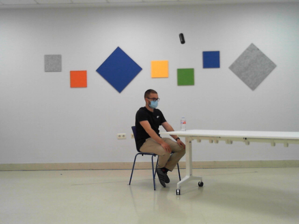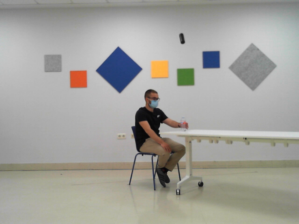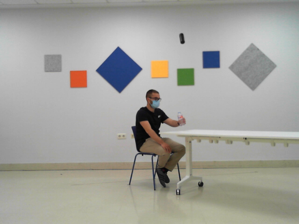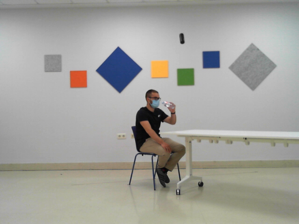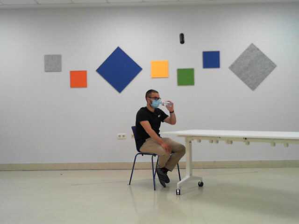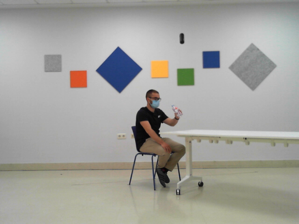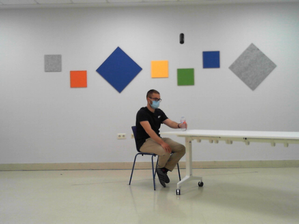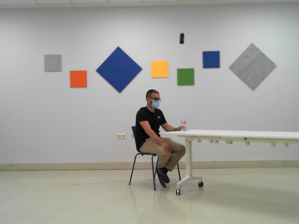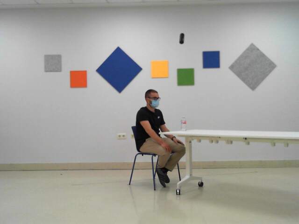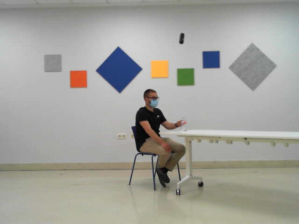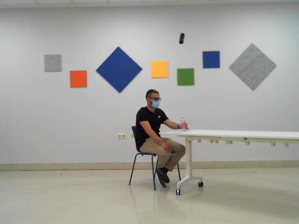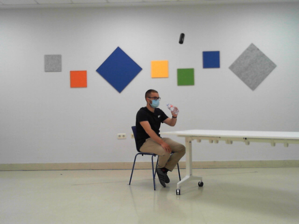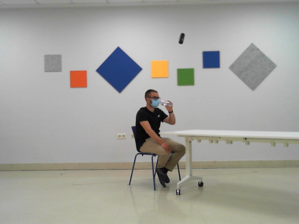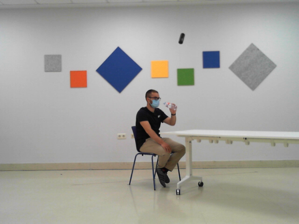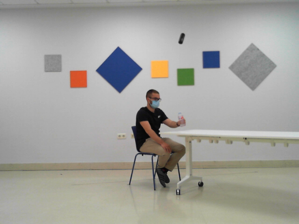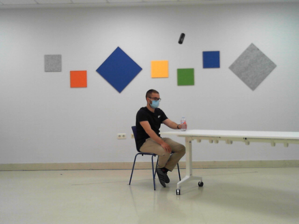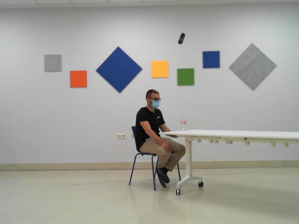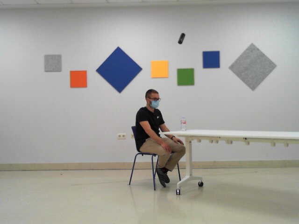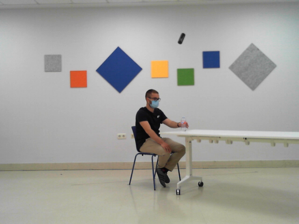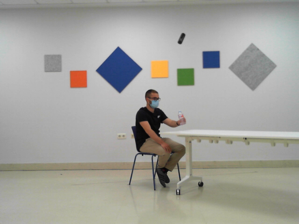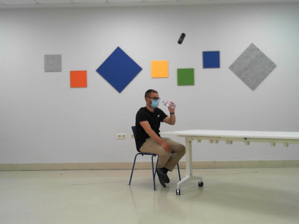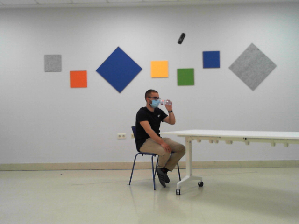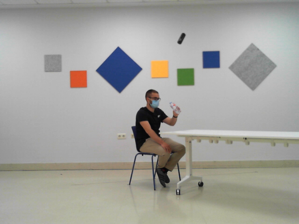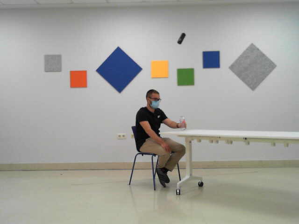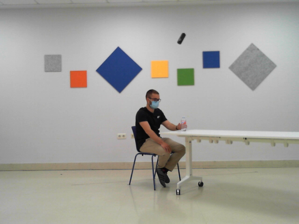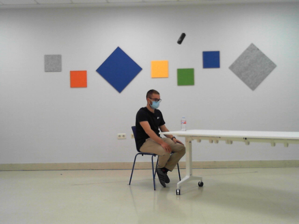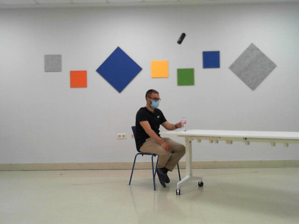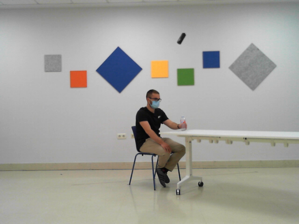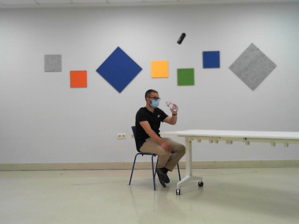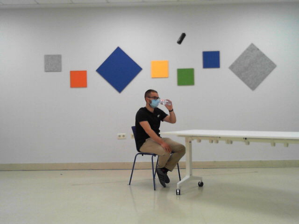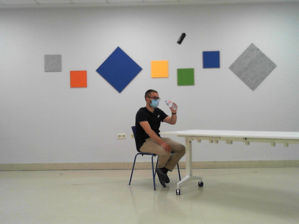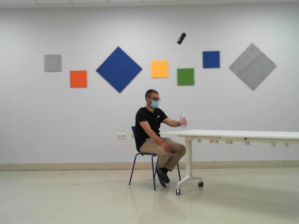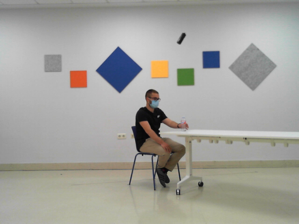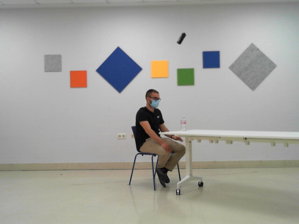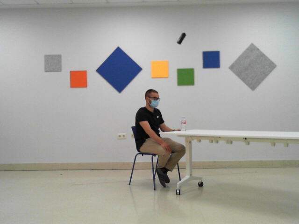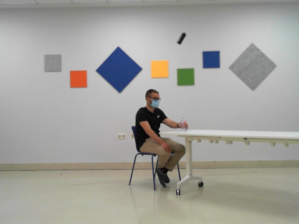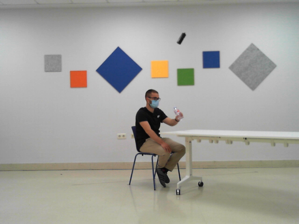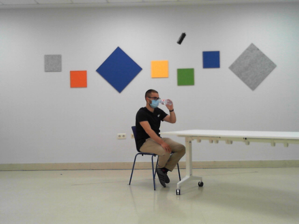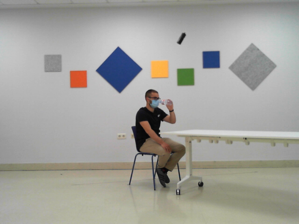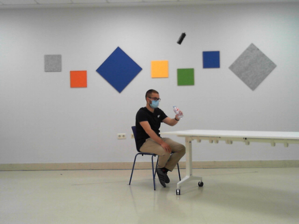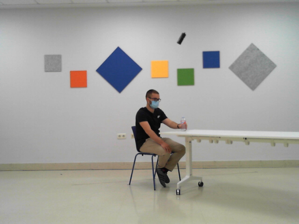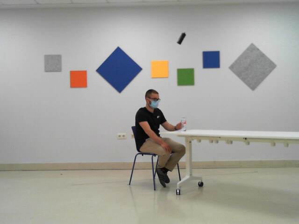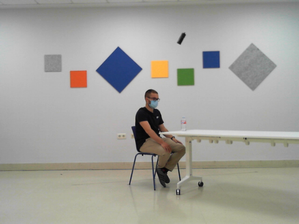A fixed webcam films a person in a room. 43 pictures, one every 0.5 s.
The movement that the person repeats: Drink from a bottle, left hand.
